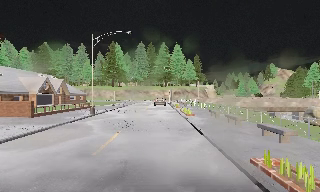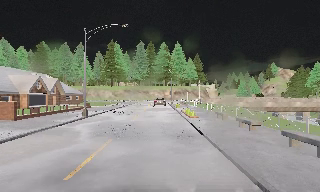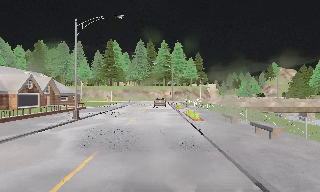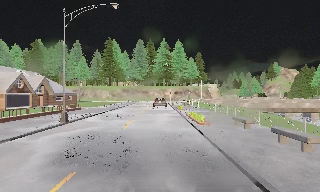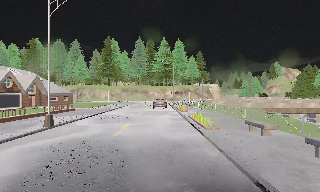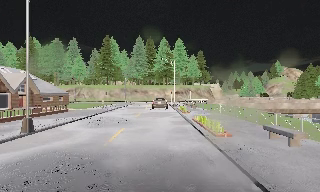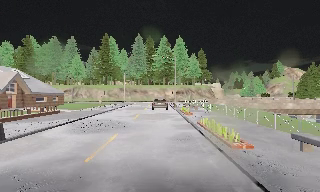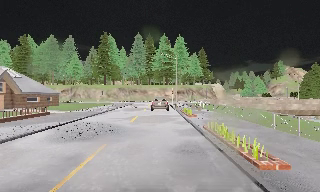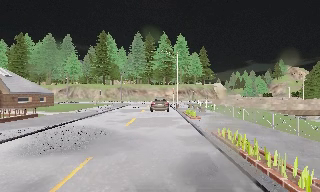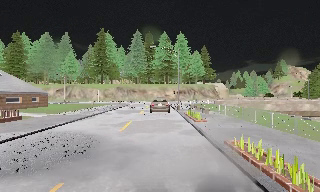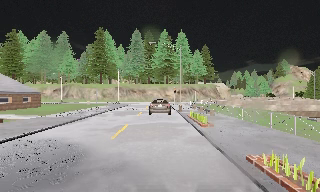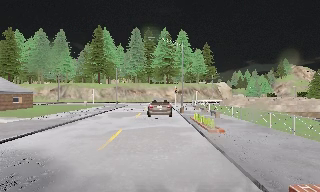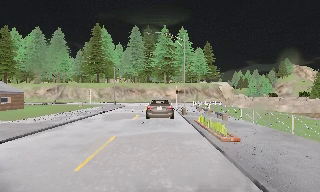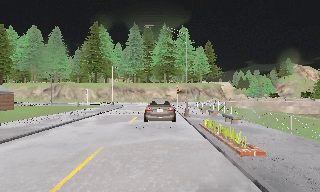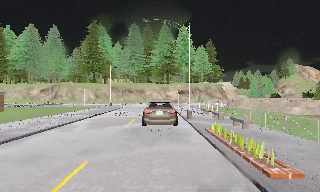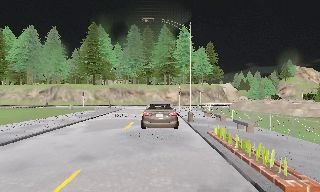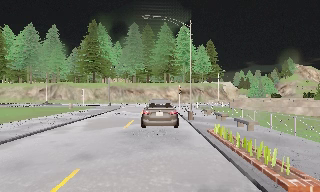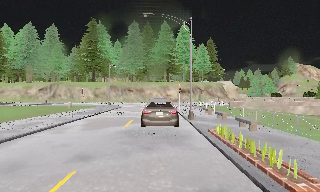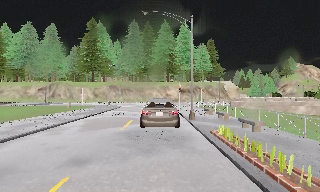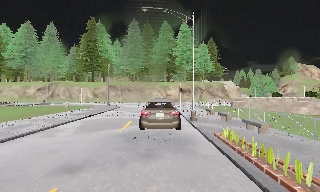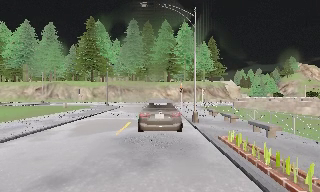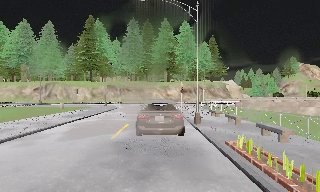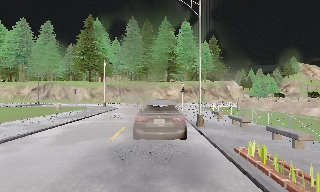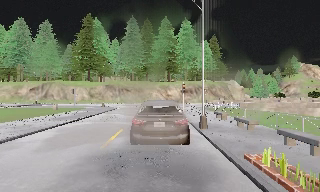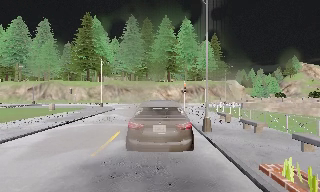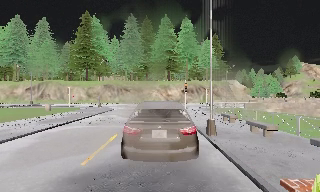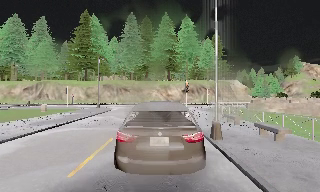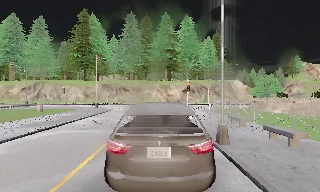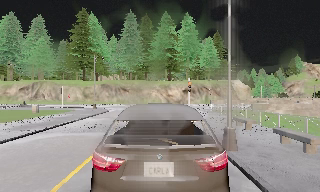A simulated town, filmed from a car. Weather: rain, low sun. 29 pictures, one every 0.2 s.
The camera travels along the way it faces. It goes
forward.
0.0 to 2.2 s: The camera travels forward, about 16 m, so what stands in front looms larger.
2.2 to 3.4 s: The camera travels forward, about 5 m, so what stands in front looms larger. It loses speed.
3.4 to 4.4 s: The camera travels forward, about 2.5 m, so what stands in front looms larger. It gains speed.
4.4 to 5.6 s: The camera travels forward, about 4 m, so what stands in front looms larger.
The film runs forward here.
